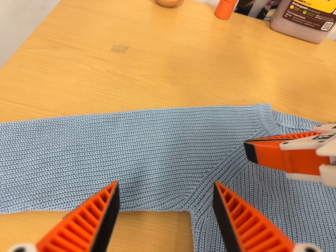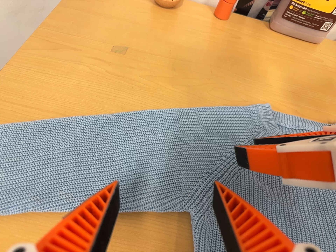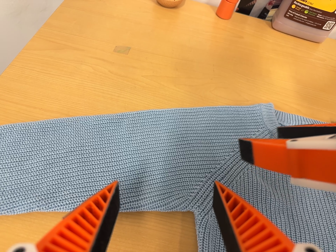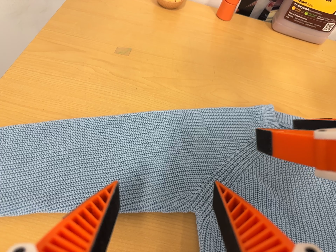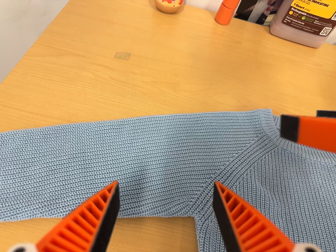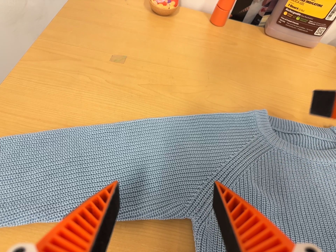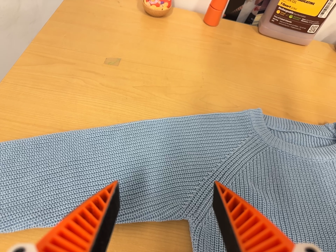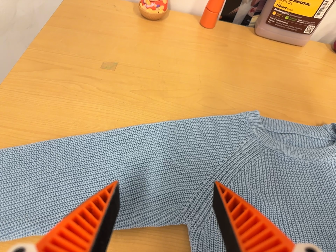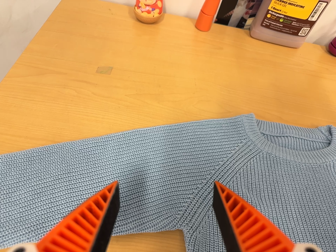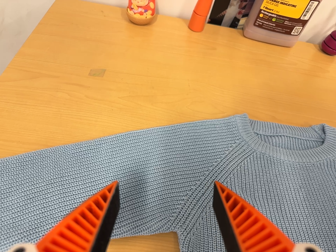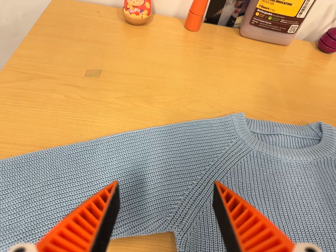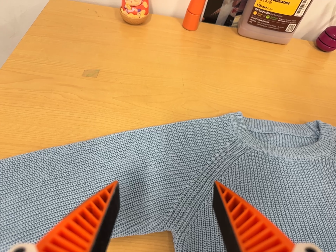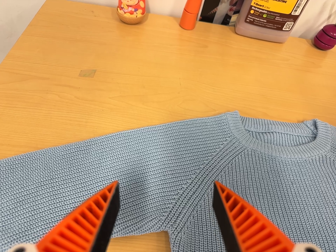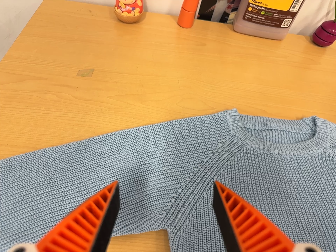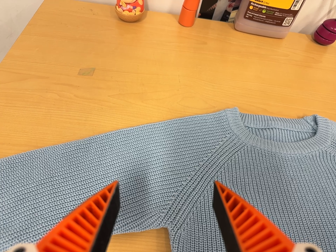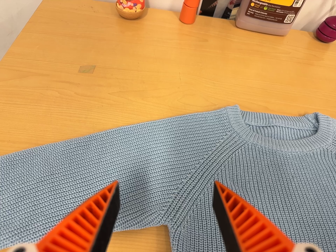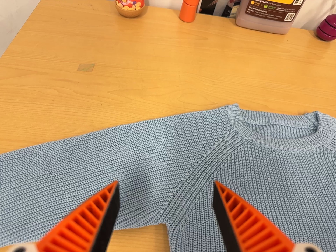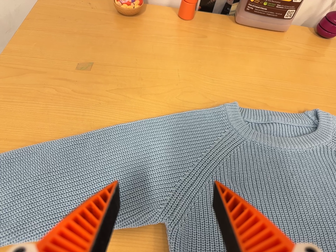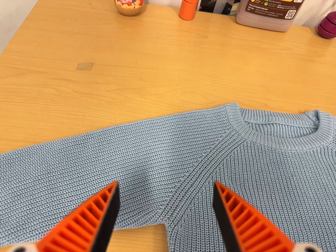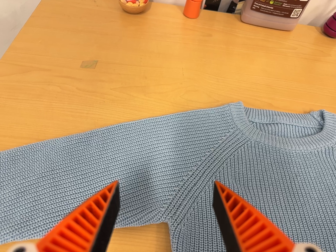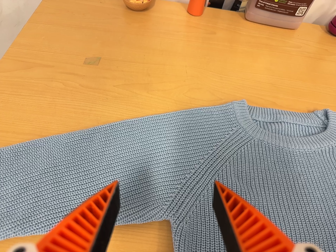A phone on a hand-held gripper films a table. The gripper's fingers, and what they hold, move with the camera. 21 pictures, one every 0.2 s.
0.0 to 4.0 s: The camera travels to its right, about 5 cm, so close, fixed things drift to the left.
The film runs forward here.
